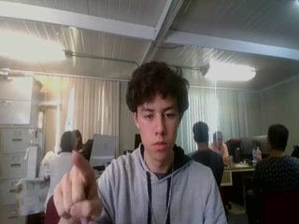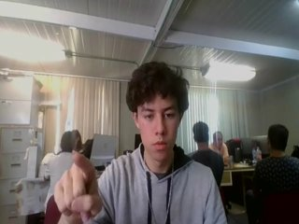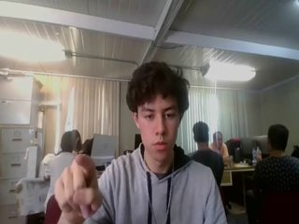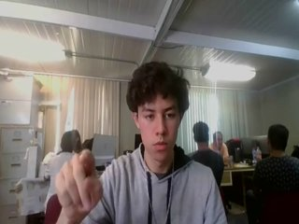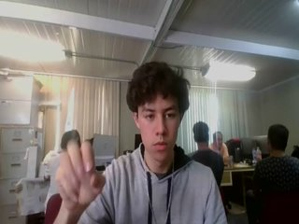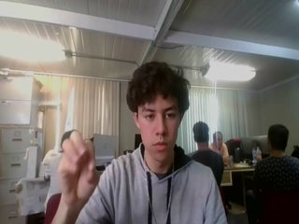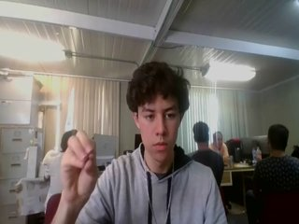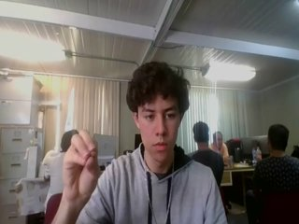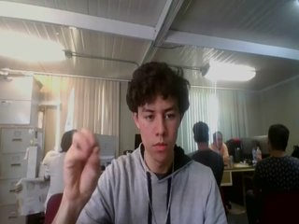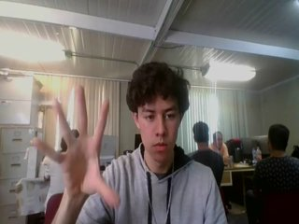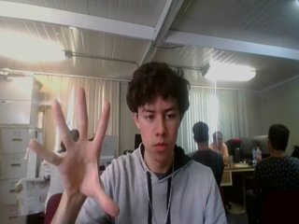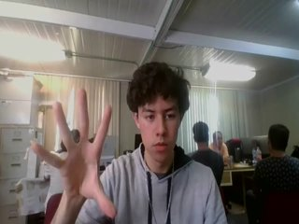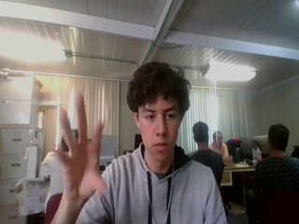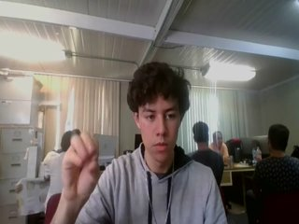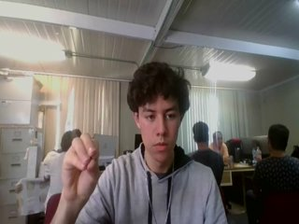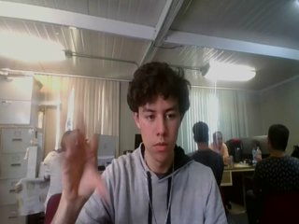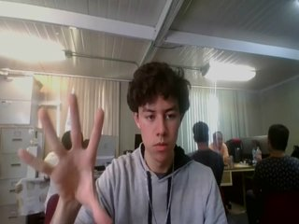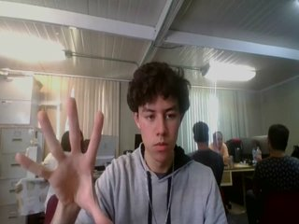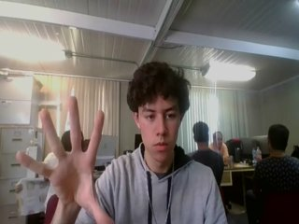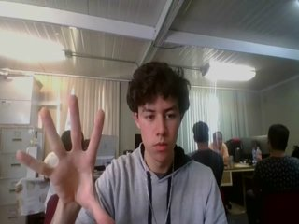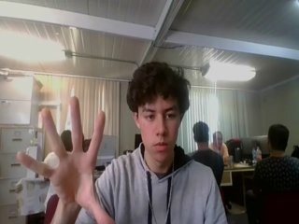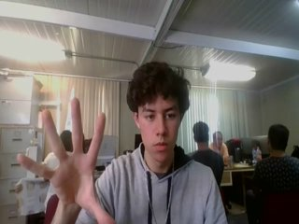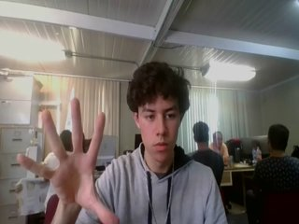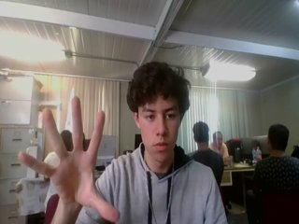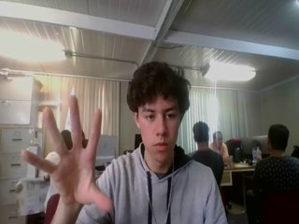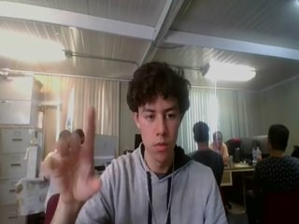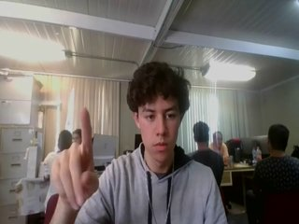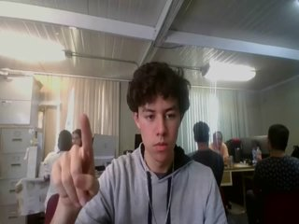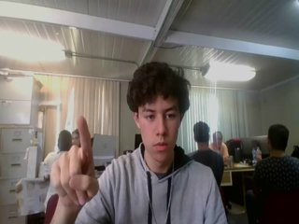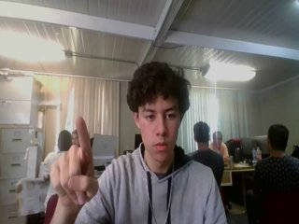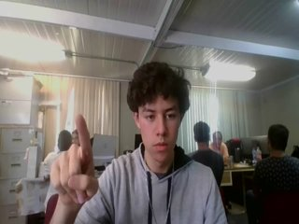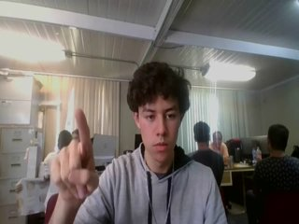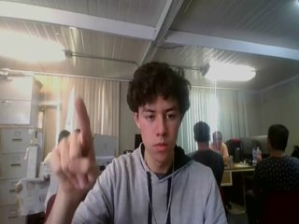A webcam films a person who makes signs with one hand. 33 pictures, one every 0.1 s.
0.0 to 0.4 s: Pointing with one finger.
0.5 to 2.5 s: Open twice.
2.6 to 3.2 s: Pointing with one finger.
